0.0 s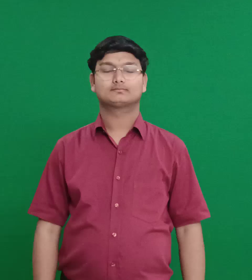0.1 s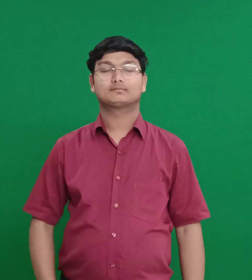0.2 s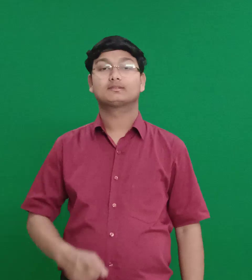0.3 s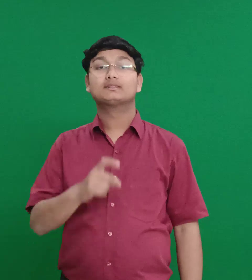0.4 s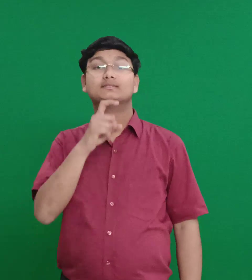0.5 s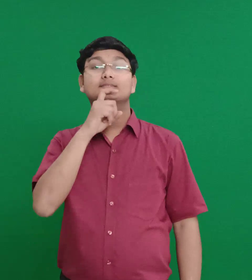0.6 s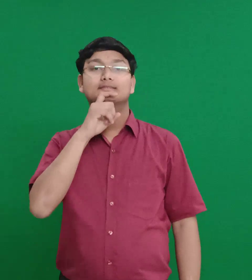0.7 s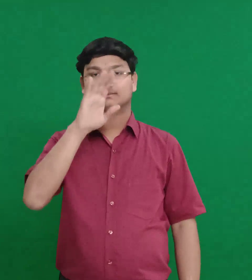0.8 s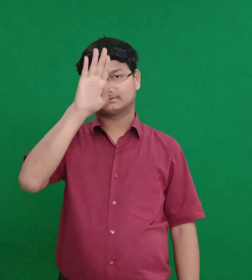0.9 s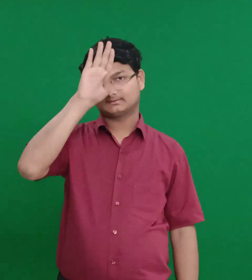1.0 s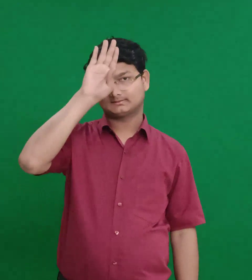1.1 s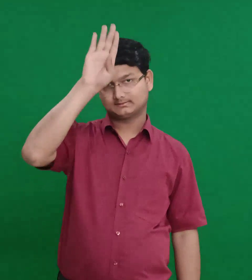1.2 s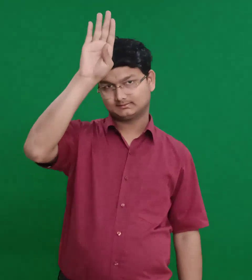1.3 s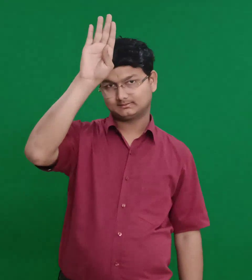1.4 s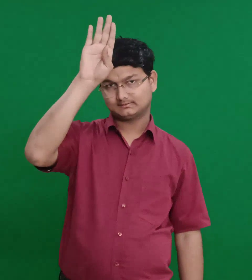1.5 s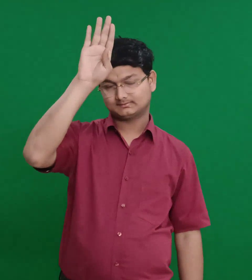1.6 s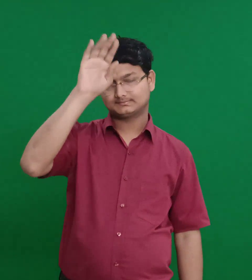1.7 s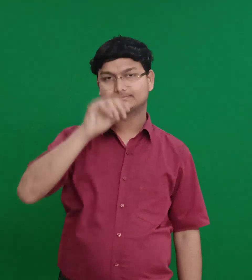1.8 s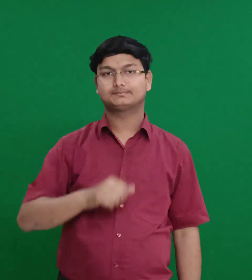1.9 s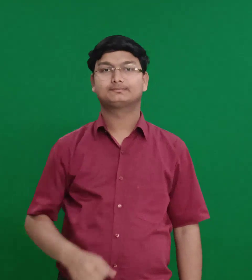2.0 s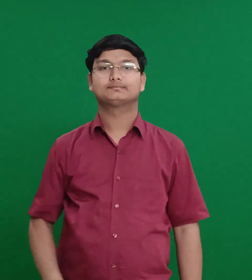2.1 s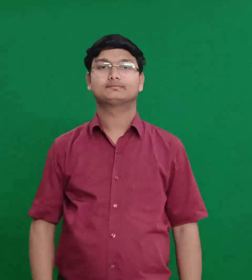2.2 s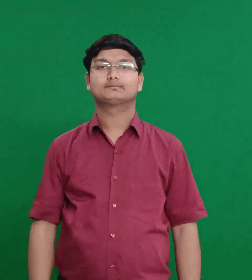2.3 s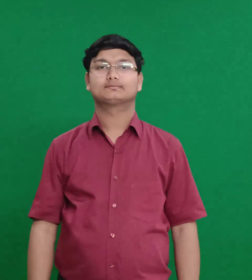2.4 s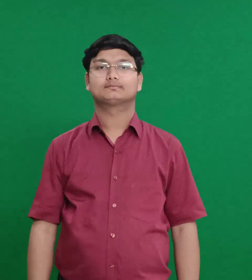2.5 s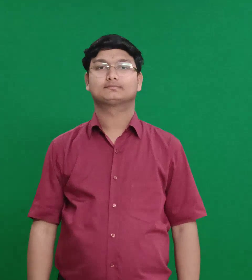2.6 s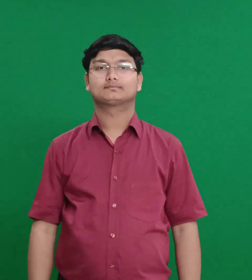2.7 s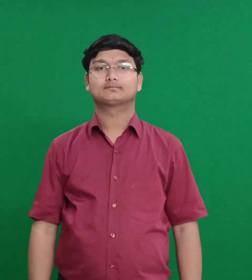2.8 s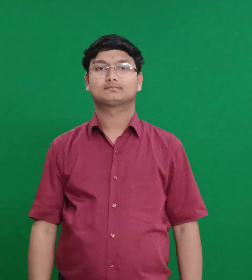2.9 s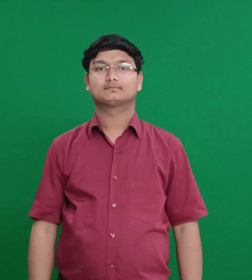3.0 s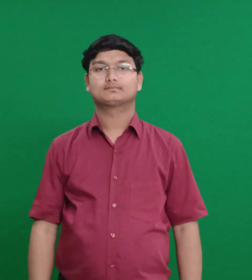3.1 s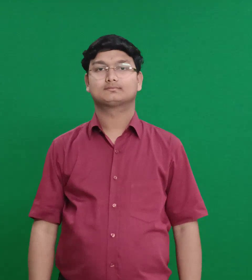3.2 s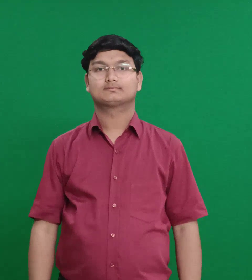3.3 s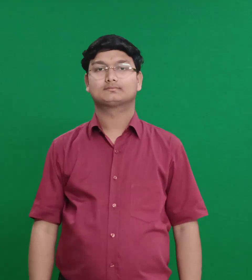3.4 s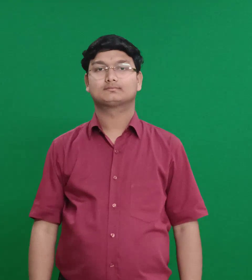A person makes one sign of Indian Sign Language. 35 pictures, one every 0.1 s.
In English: xerxes (ahasuerus)
